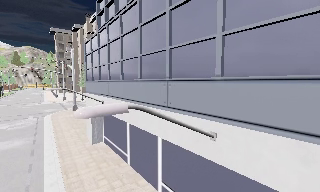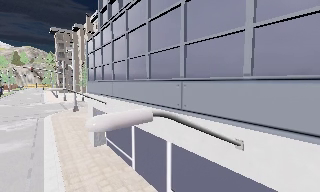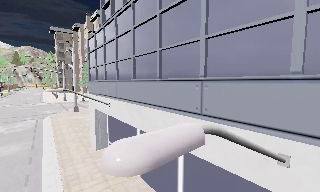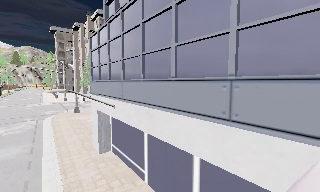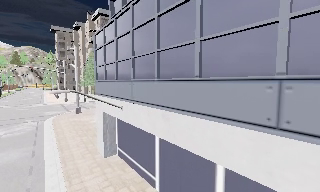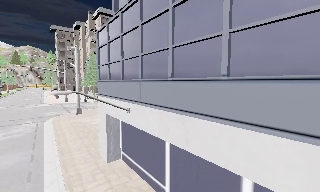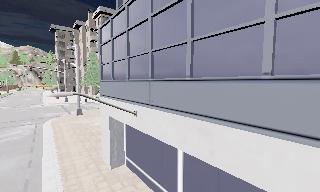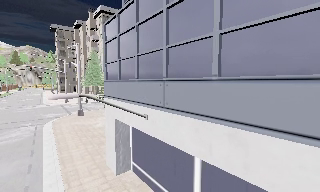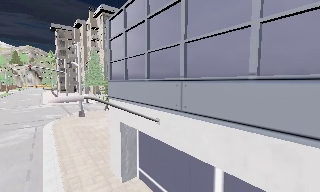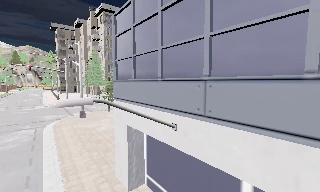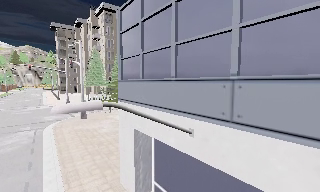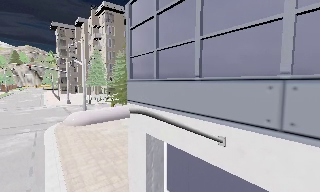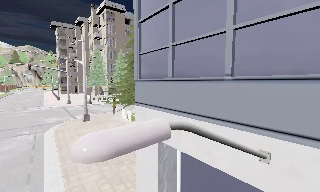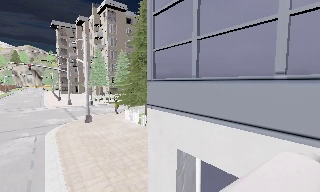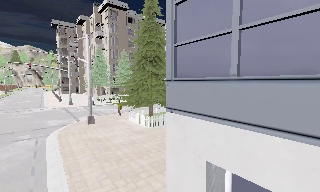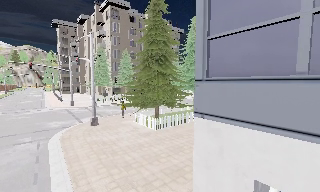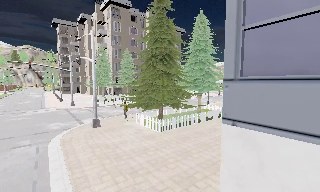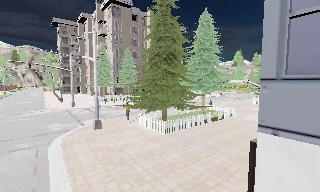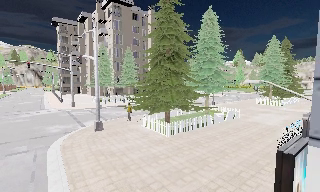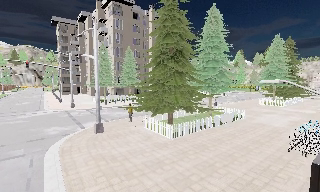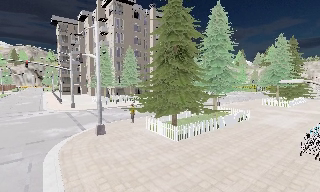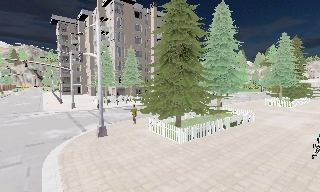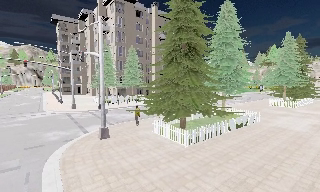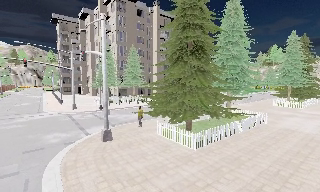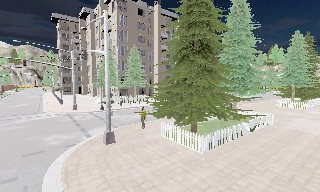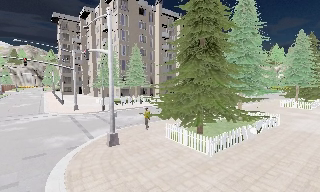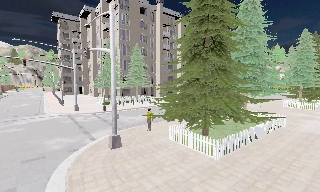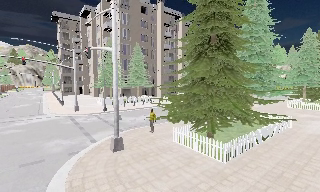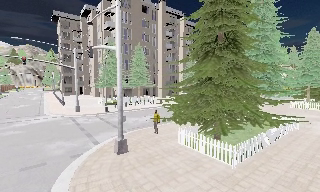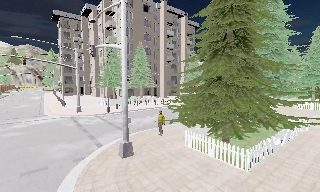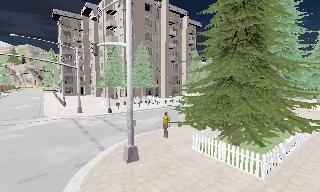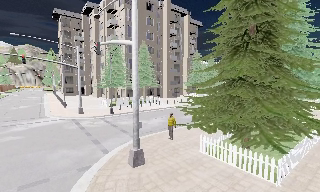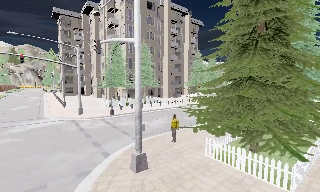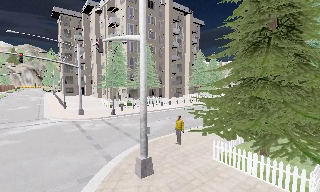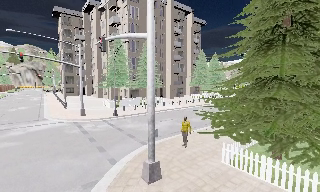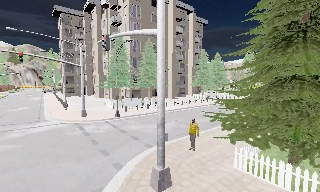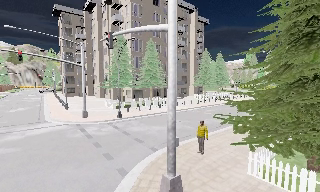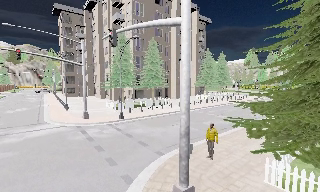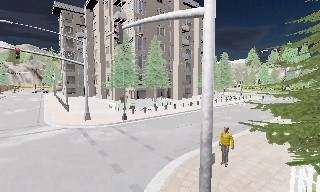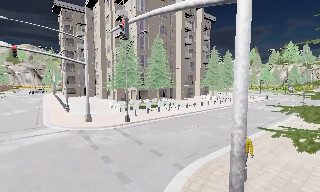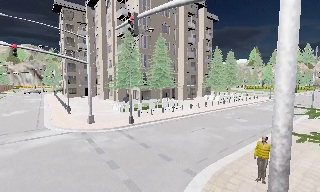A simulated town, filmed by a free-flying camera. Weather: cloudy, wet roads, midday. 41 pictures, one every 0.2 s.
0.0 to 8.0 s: The camera travels forward and to its left, about 25 m, so what stands in front looms larger.
The film runs forward here.
